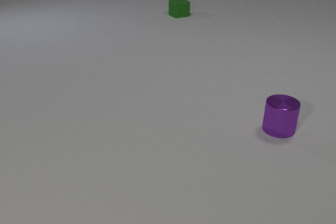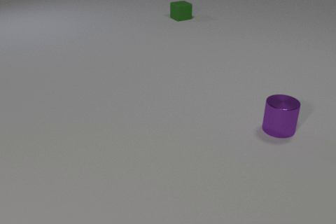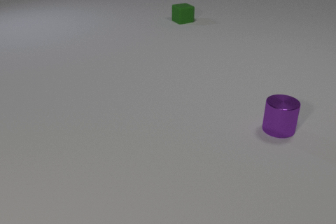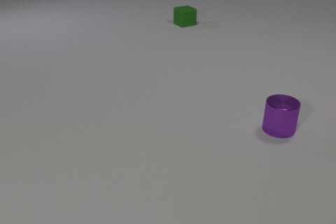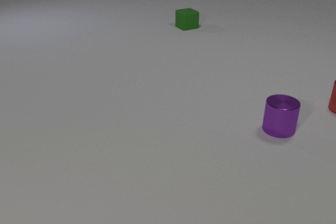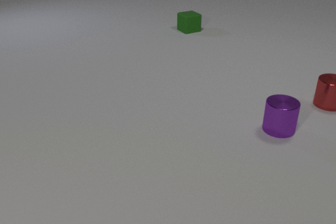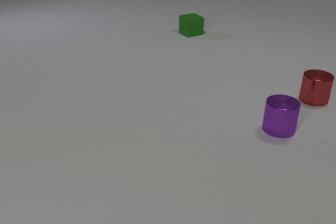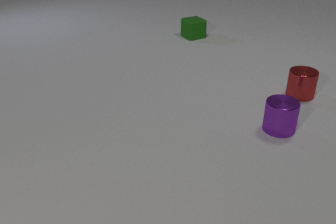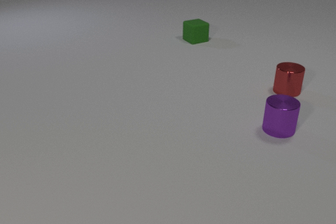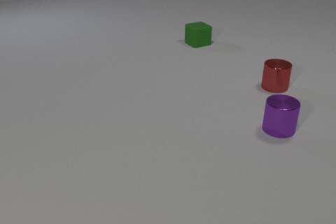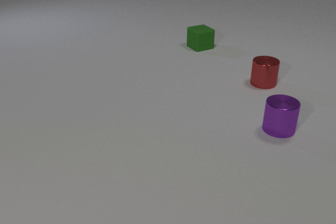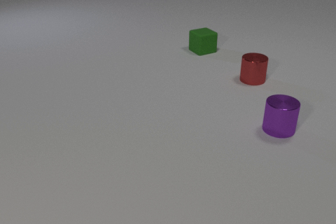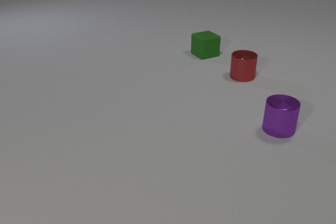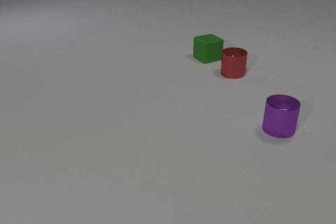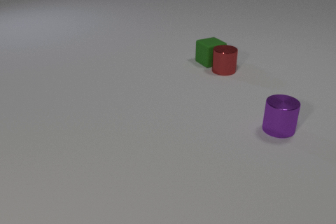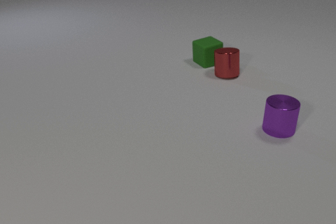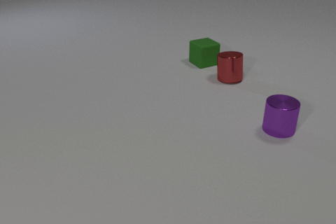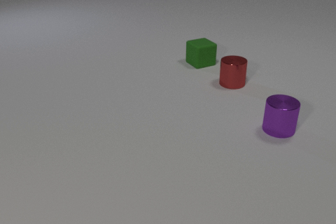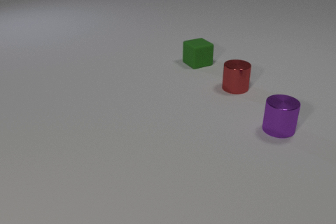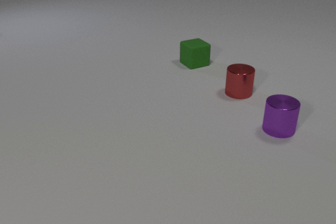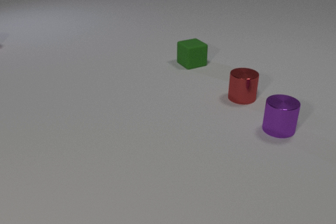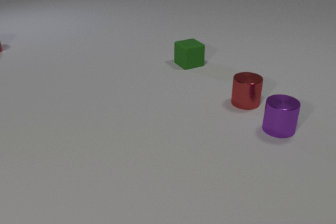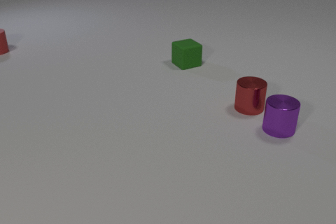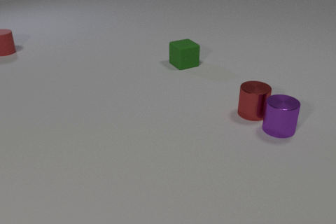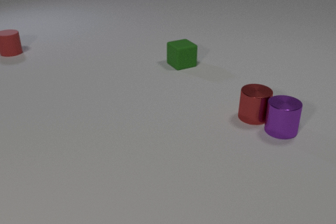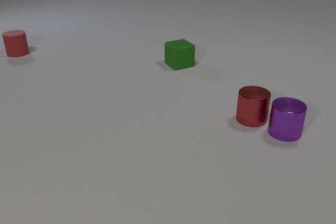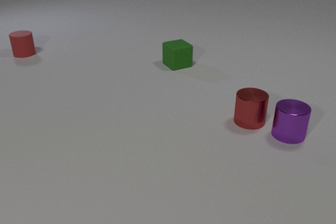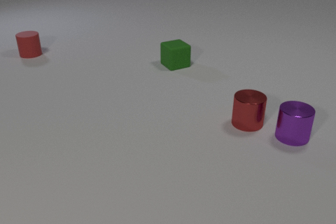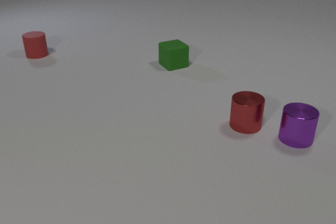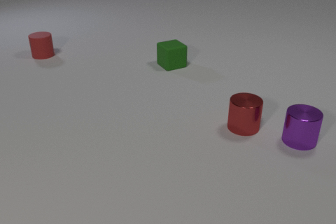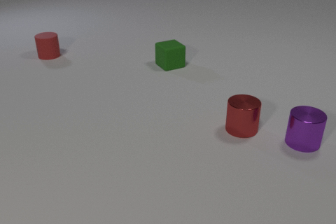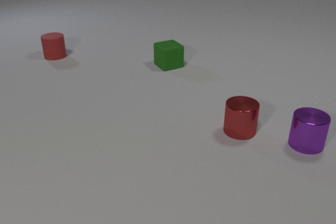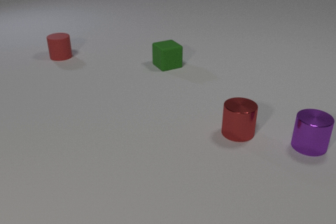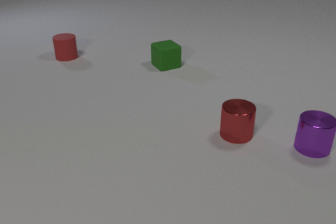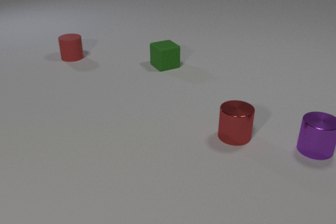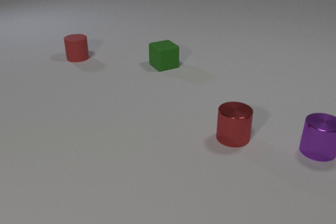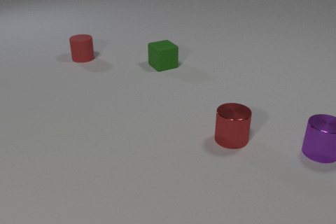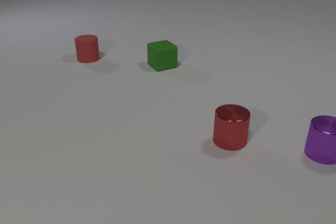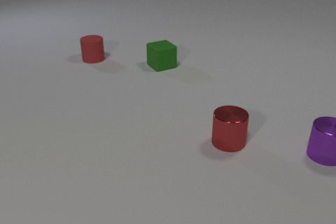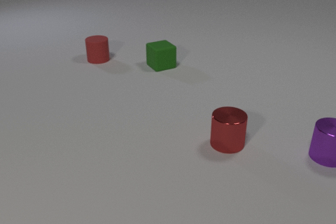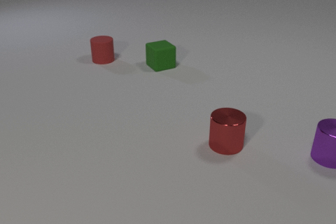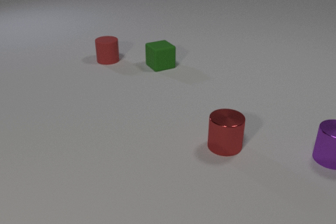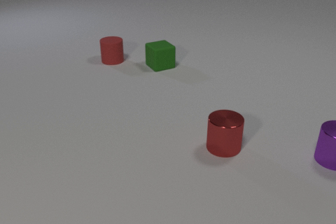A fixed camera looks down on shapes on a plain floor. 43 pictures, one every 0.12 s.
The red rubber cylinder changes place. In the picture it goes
to the right.
The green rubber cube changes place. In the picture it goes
toward the camera.
0.00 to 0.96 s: The red metal cylinder comes in at the right edge, slides to the left. The green rubber cube slides toward the camera.
0.96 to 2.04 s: The red metal cylinder slides to the left. The green rubber cube slides toward the camera. The red metal cylinder and the green rubber cube collide.
2.04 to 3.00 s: The red metal cylinder slides toward the camera. The green rubber cube slides to the left. The red rubber cylinder comes in at the left edge, slides to the right and toward the camera. The red metal cylinder and the purple metal cylinder collide.
3.00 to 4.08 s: The red metal cylinder slides toward the camera and to the left. The green rubber cube slides to the left. The purple metal cylinder slides to the right and toward the camera. The red rubber cylinder slides to the right and toward the camera.
4.08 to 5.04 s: The red metal cylinder slides toward the camera and to the left. The purple metal cylinder slides to the right and toward the camera. The red rubber cylinder slides to the right and toward the camera.
How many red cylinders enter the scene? 2.
How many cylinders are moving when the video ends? 3.
What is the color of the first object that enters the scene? red.
